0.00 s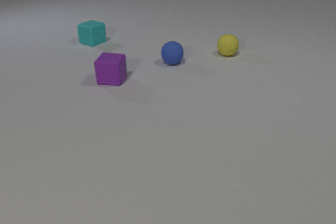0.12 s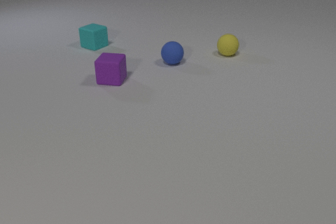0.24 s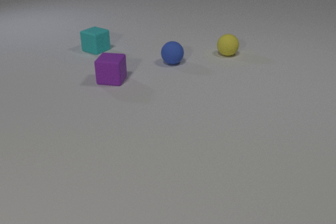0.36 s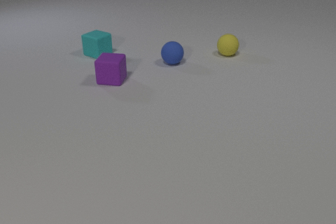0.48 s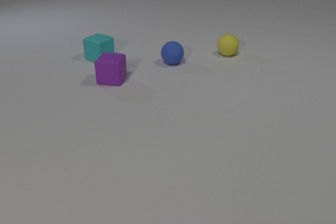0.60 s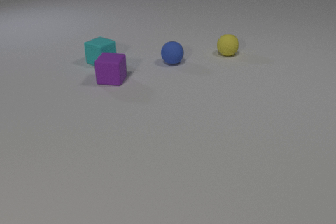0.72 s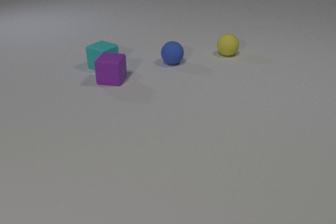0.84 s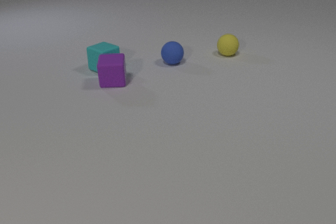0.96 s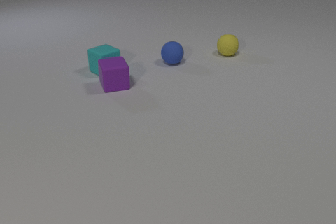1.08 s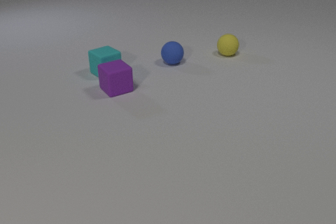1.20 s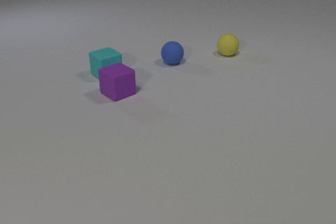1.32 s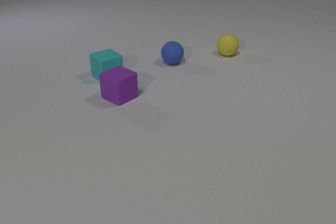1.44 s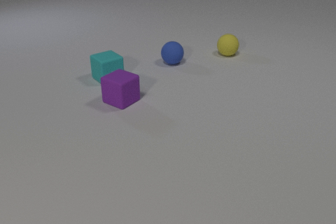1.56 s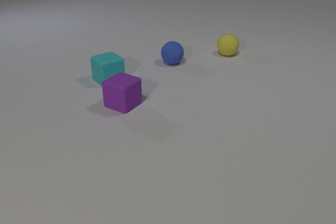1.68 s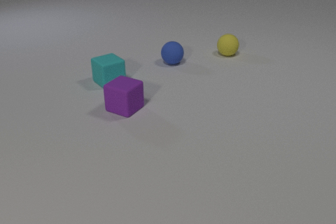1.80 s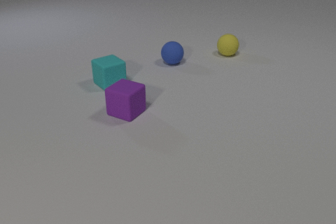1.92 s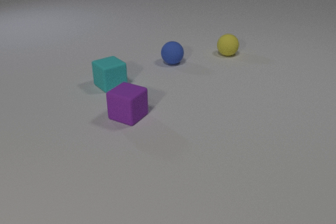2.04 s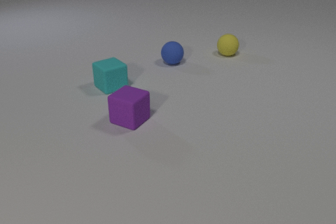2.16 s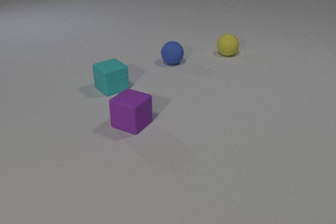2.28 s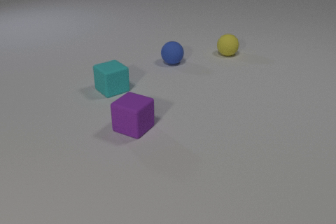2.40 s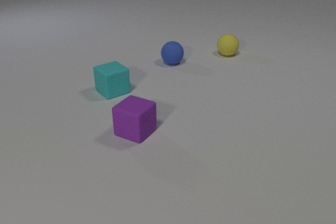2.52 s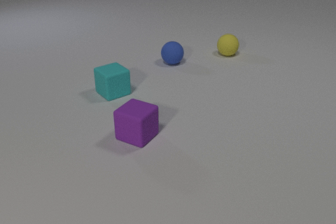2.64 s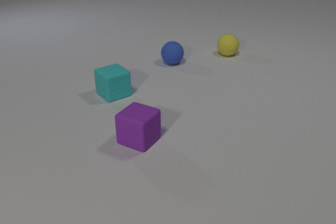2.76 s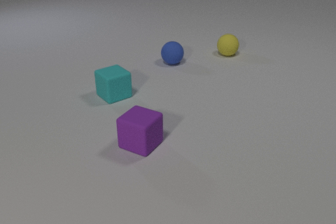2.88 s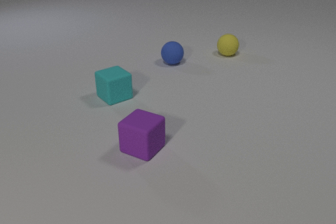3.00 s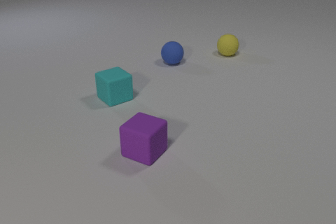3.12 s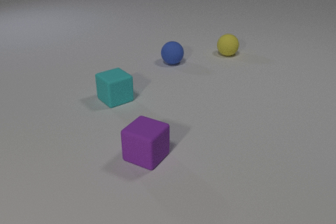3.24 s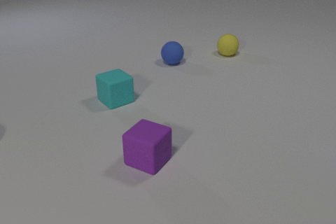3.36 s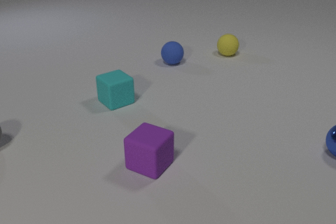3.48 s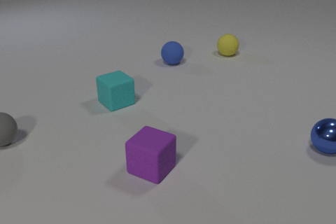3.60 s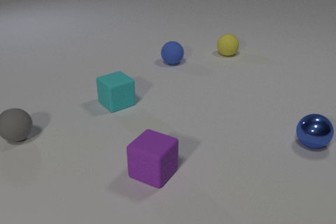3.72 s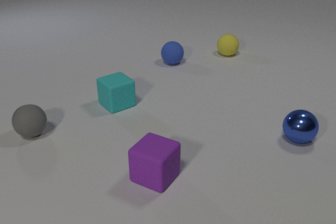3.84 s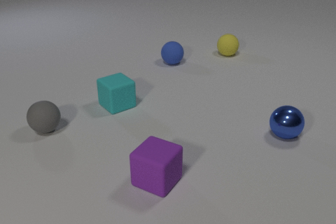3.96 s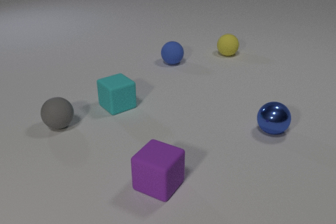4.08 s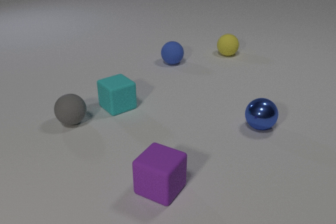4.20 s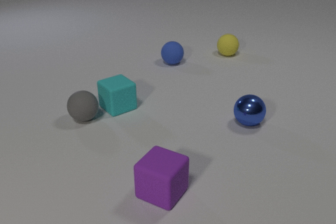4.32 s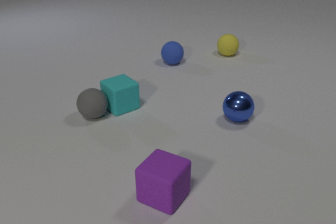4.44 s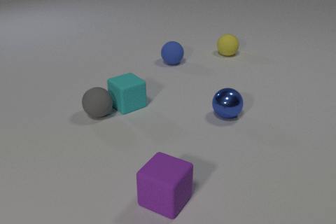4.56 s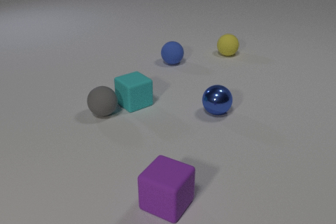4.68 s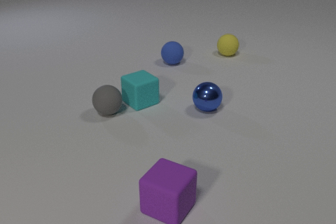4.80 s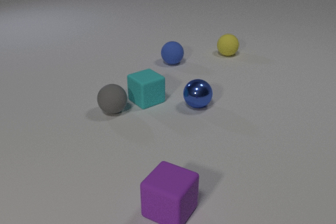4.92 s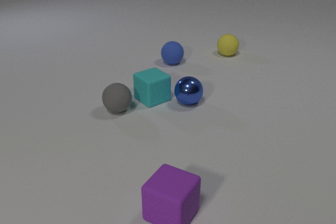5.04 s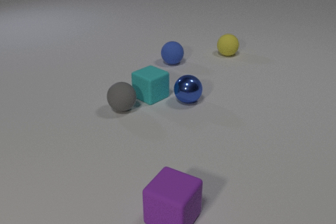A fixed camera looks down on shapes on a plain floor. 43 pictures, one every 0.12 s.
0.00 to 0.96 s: The cyan rubber cube slides toward the camera. The purple rubber cube slides toward the camera, spins counterclockwise seen from above by about 30 degrees, its near face sliding to the right. The cyan rubber cube and the purple rubber cube collide.
0.96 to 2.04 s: The cyan rubber cube slides toward the camera. The purple rubber cube slides toward the camera, spins so that its near face slides to the right, counterclockwise seen from above.
2.04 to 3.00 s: The cyan rubber cube slides toward the camera. The purple rubber cube slides toward the camera.
3.00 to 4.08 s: The cyan rubber cube slides toward the camera. The purple rubber cube slides toward the camera. The gray rubber sphere comes in at the left edge, rolls to the right. The blue metal sphere comes in at the right edge, rolls to the left.
4.08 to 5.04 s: The cyan rubber cube slides to the right and away from the camera. The purple rubber cube slides toward the camera. The gray rubber sphere rolls to the right. The blue metal sphere rolls to the left and away from the camera. The cyan rubber cube and the gray rubber sphere collide. The cyan rubber cube and the blue metal sphere collide.
How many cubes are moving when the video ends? 2.
How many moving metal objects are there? 1.
How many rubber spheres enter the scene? 1.
